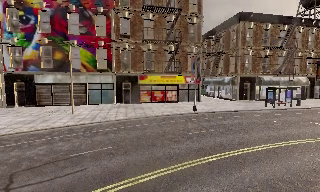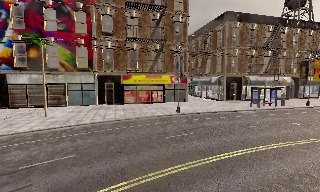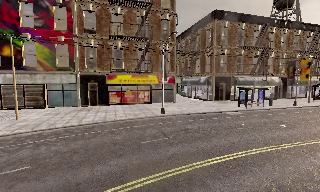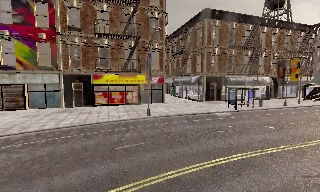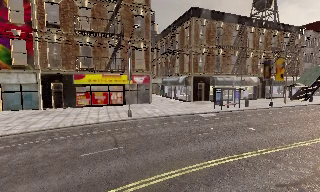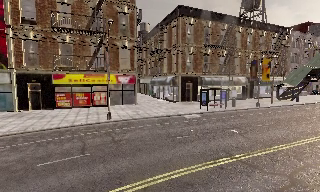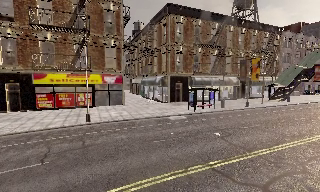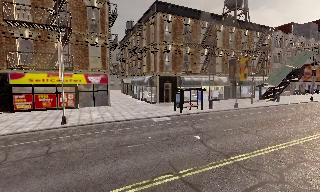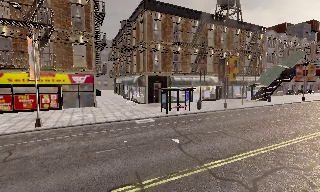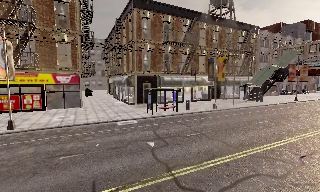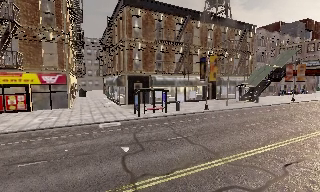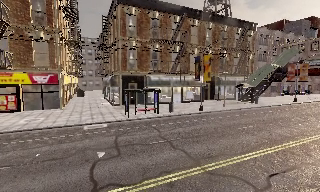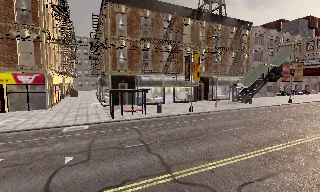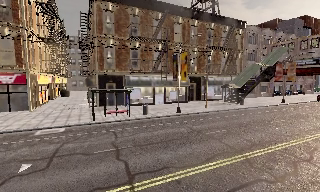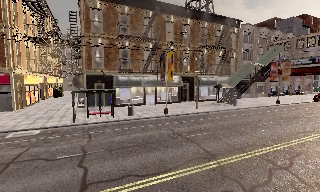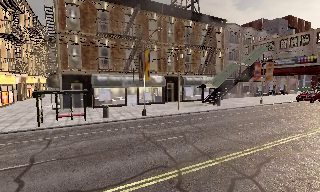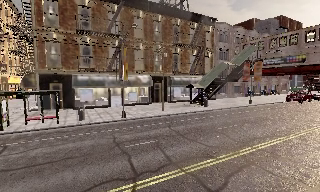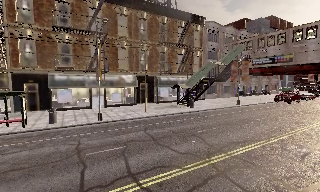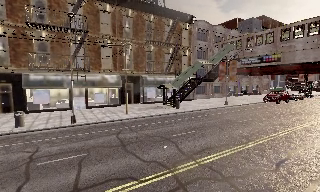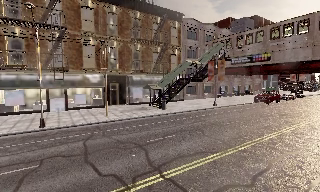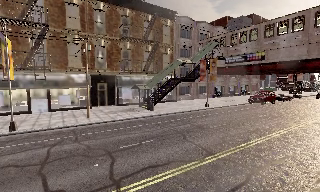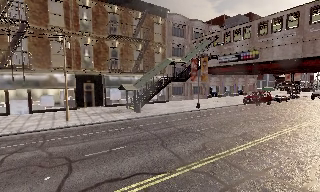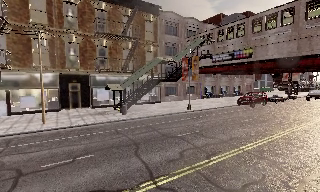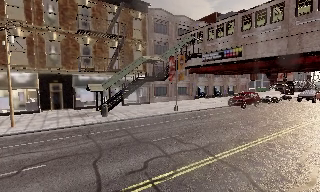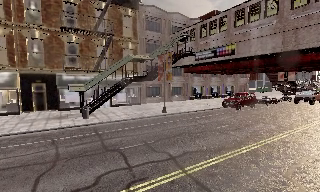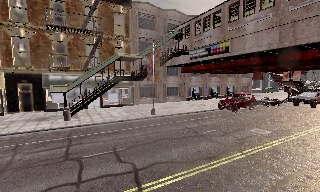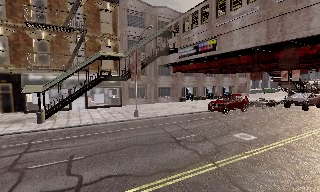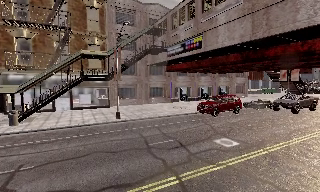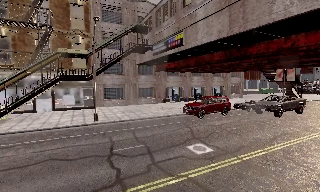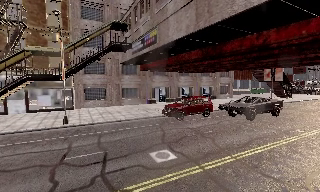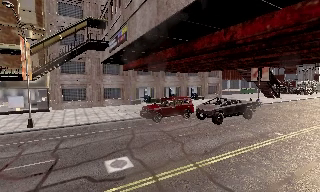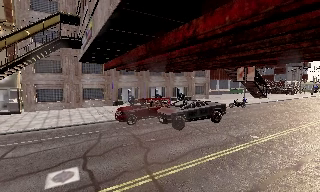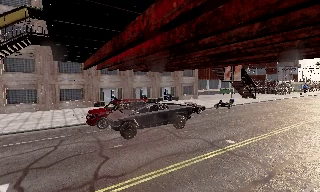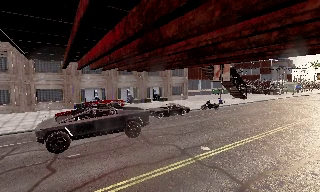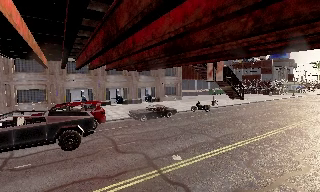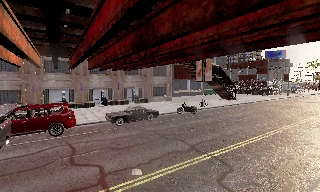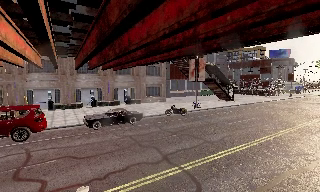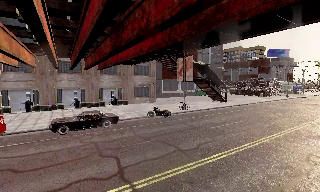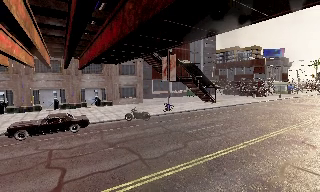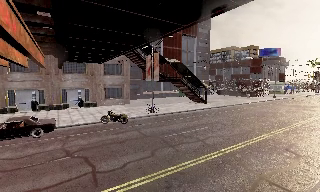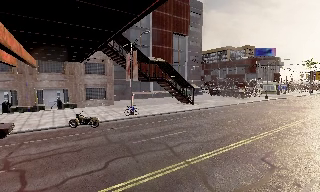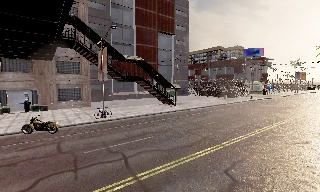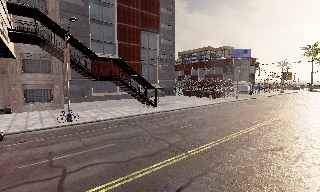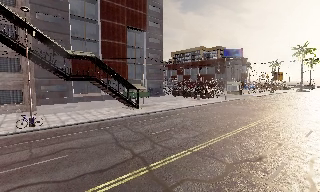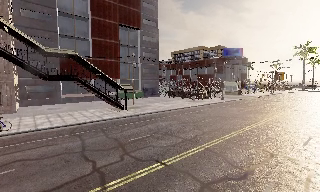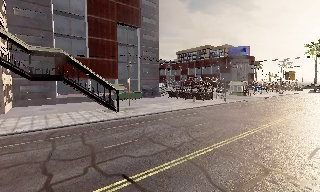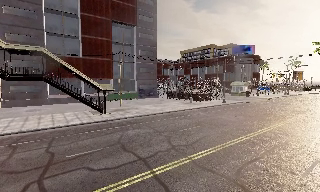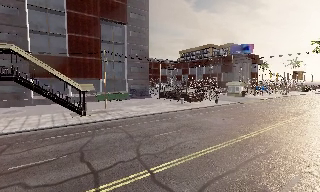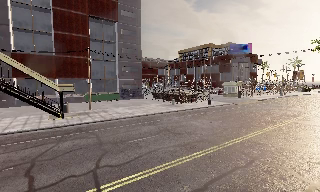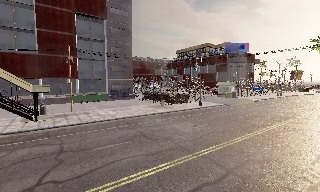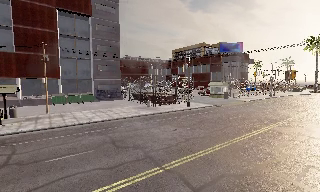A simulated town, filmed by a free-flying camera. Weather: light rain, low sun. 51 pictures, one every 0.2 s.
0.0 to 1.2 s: The scene slides to the left, as the camera pans about 10 degrees to its right. It travels to its right and forward, about 8 m, so close, fixed things drift to the left.
1.2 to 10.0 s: The camera pans to its right, which is clockwise from overhead, by about 10 degrees. It travels to its right and forward, about 85 m, so close, fixed things drift to the left.
The film runs forward here.
